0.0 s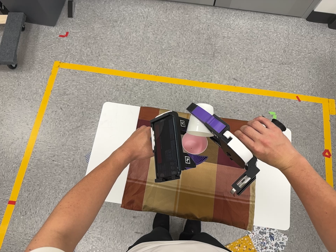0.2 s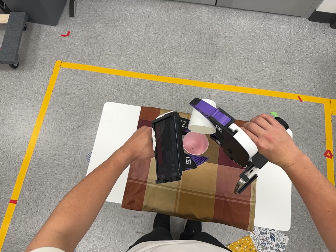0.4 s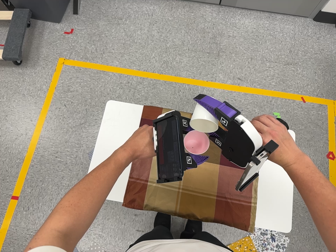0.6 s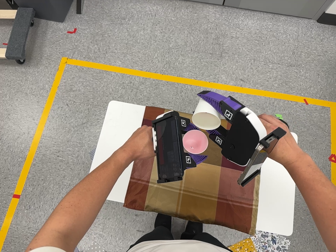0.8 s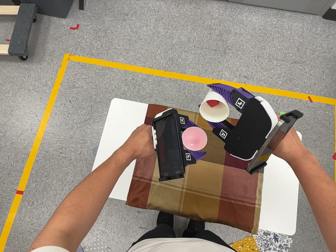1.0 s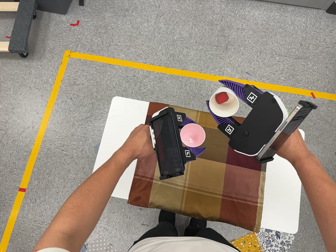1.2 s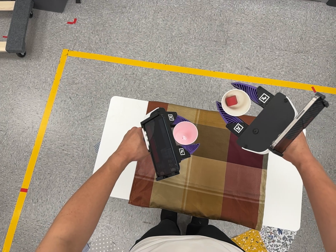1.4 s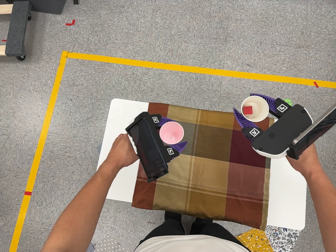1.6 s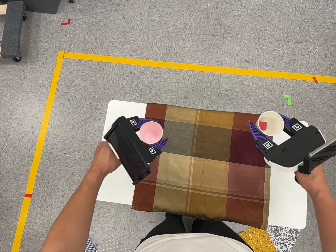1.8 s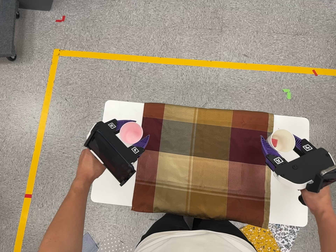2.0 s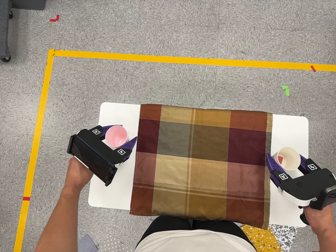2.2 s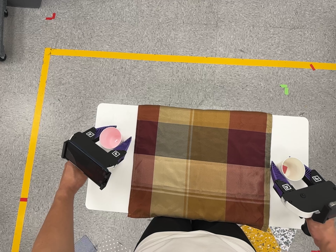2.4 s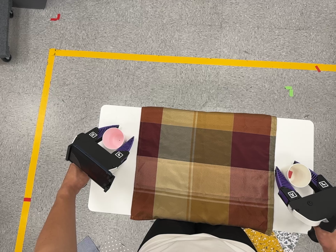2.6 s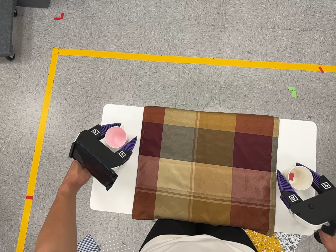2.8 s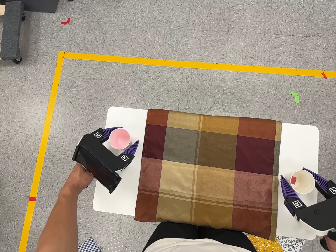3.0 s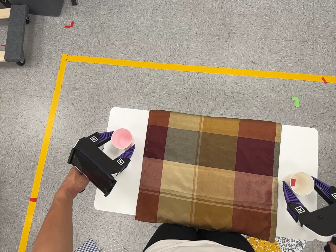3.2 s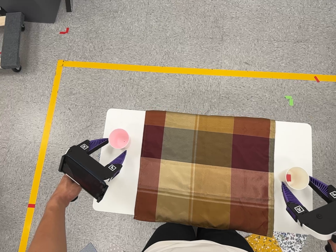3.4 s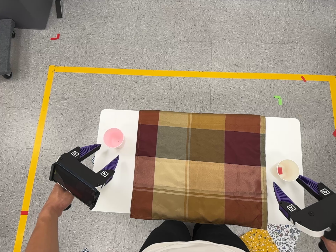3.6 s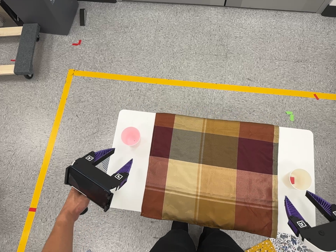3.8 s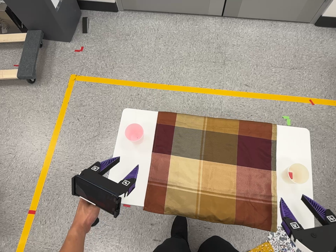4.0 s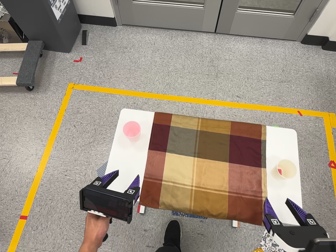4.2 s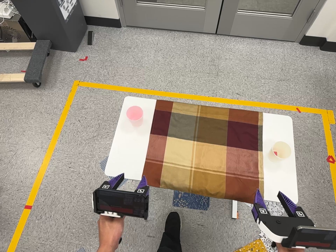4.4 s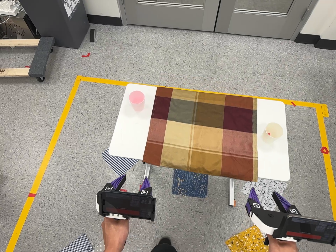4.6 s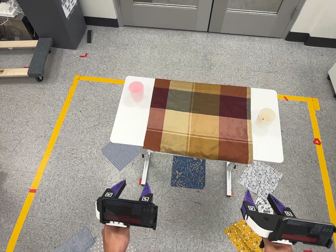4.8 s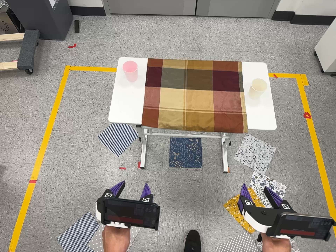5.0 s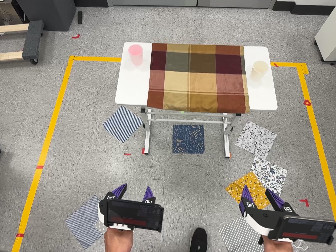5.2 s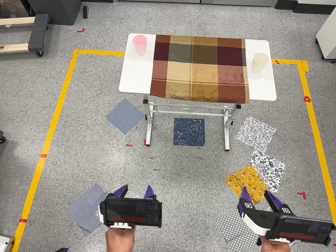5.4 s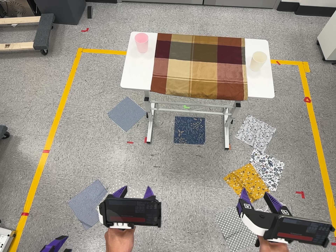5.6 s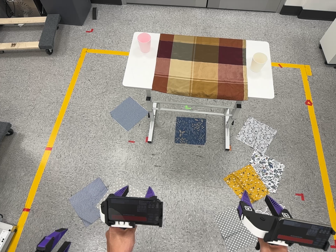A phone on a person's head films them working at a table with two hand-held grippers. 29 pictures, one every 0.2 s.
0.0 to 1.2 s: The camera travels toward the top of its view, about 5 cm.
1.2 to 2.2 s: The camera travels toward the top of its view and forward, about 12 cm.
2.2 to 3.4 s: The camera travels toward the bottom of its view and backward, about 9 cm.
3.4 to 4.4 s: The camera travels toward the bottom of its view and backward, about 50 cm, so close, fixed things drift upward. Its aim tips toward the top of its view by about 15 degrees.
4.4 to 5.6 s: The camera travels toward the bottom of its view and backward, about 40 cm, so close, fixed things drift upward.
The film runs backward here.
